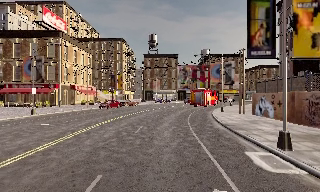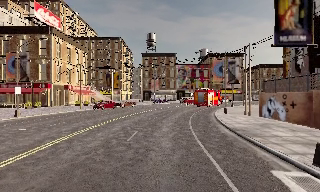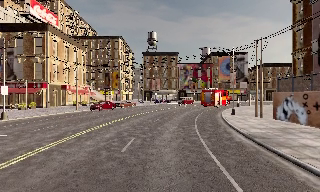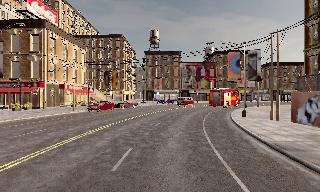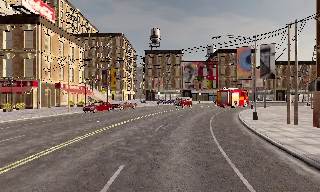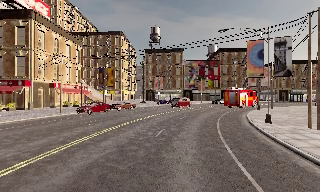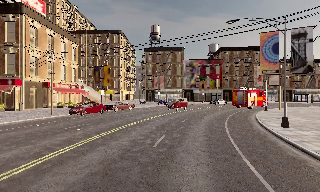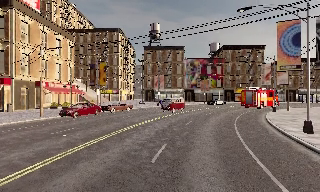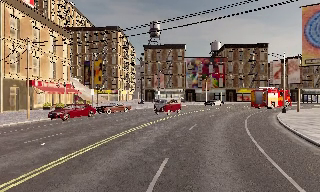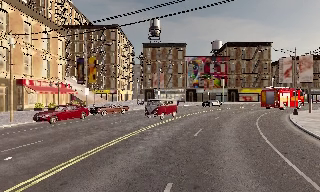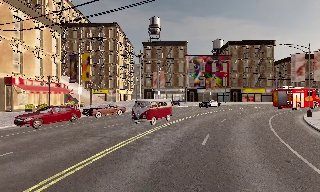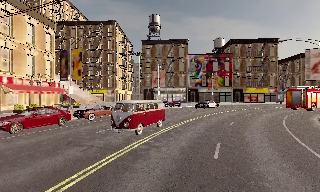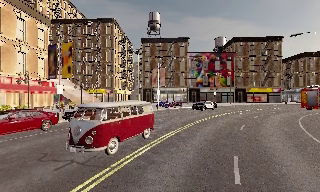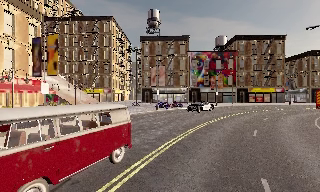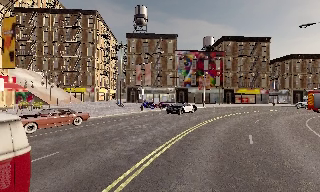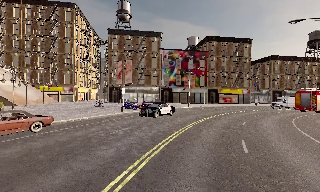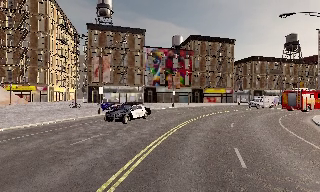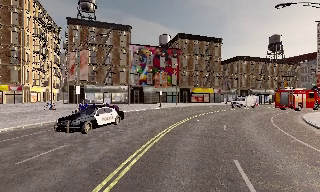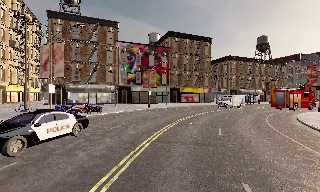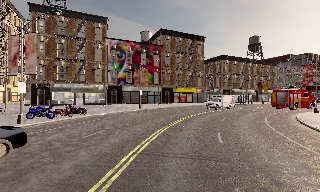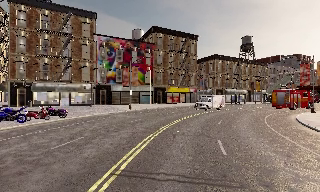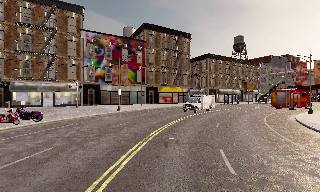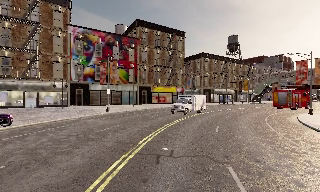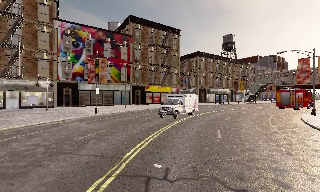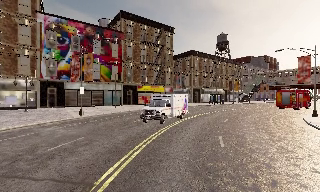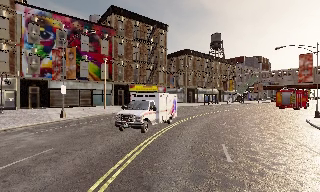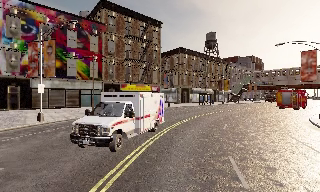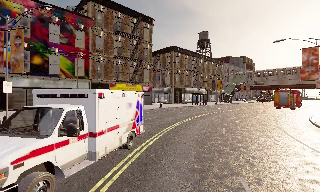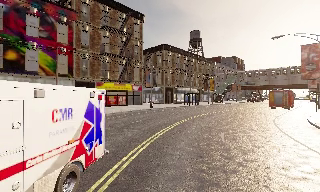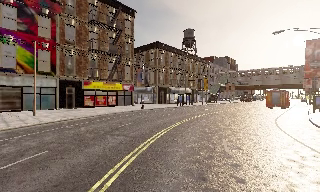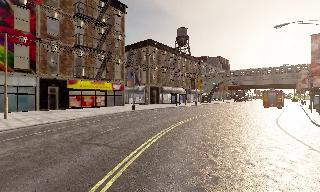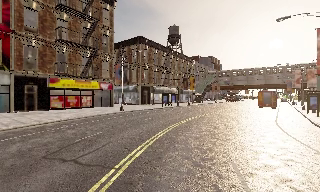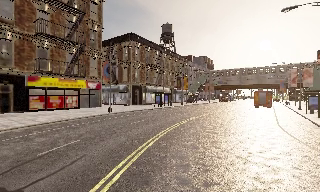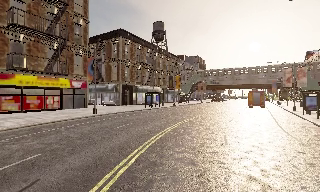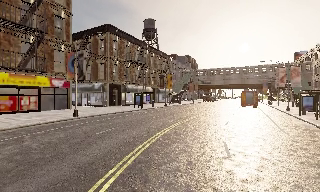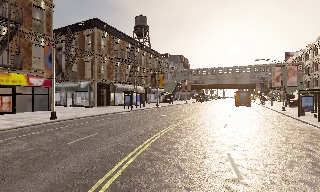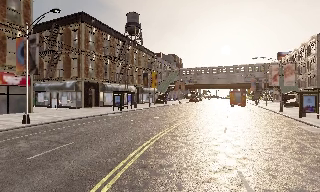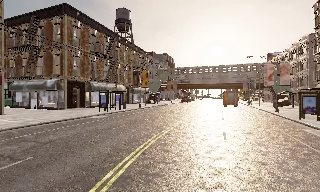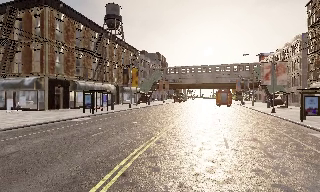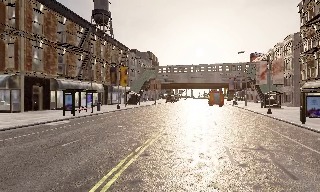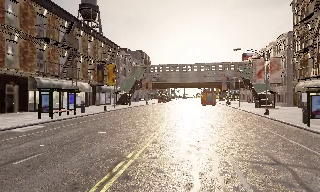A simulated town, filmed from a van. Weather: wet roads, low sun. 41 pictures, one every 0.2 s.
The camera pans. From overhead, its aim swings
clockwise.
The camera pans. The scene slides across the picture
to the left.
0.0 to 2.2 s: The camera travels forward, about 18 m, so what stands in front looms larger.
2.2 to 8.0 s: The camera swings to its right by about 80 degrees, and the scene slides to the left. It travels forward, about 50 m.
The film runs forward here.
